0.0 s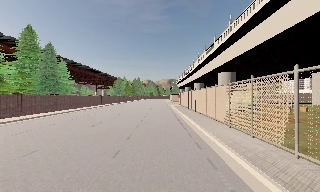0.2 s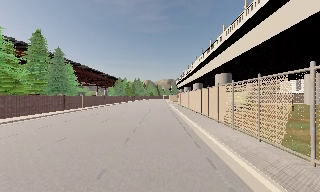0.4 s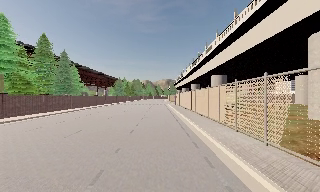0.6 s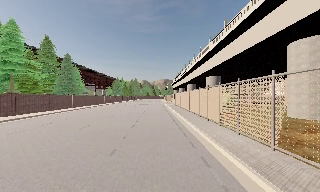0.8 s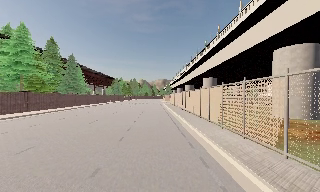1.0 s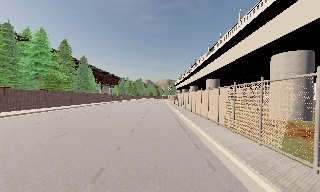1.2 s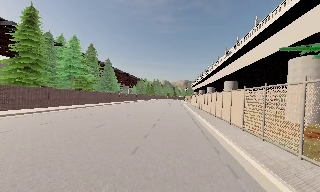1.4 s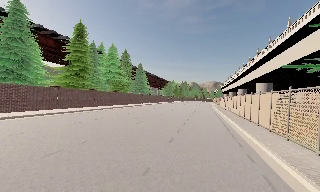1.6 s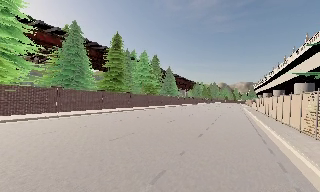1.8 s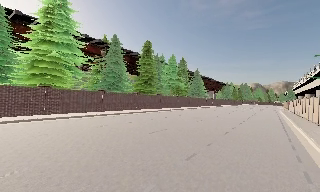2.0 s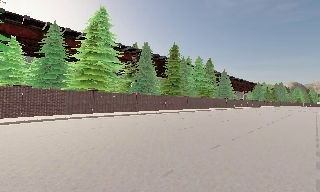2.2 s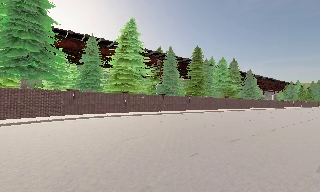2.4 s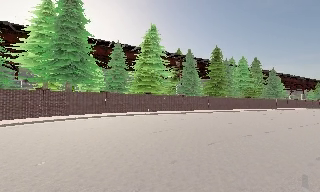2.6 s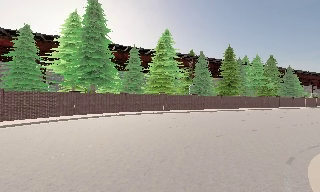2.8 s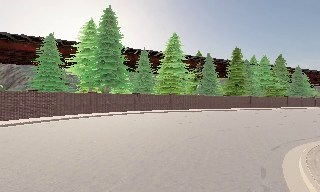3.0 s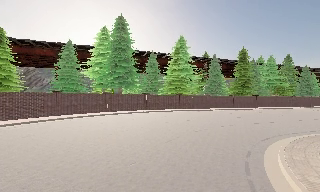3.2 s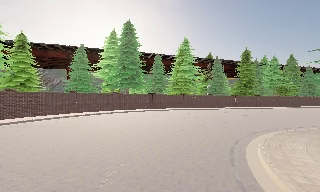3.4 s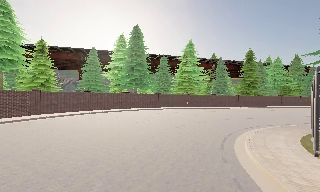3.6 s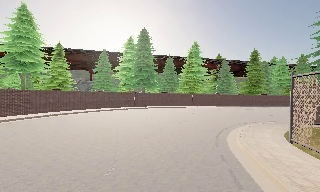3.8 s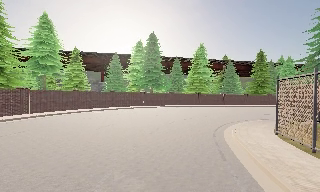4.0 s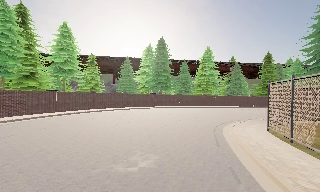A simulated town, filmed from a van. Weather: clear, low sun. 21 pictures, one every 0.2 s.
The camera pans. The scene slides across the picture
to the right.
The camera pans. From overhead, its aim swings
counterclockwise.
0.0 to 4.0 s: The camera pans to its left, which is counterclockwise from overhead, by about 80 degrees. It travels backward, about 35 m.
The film runs backward here.
